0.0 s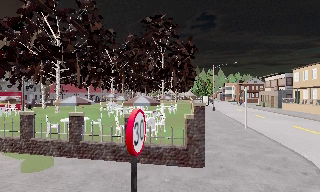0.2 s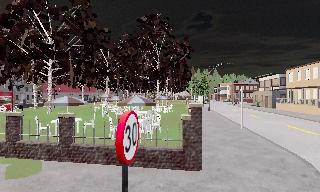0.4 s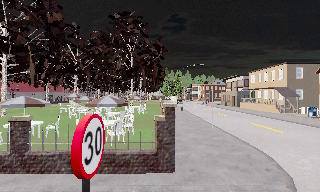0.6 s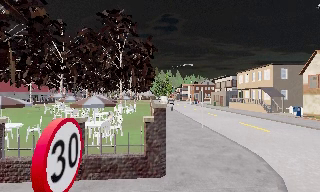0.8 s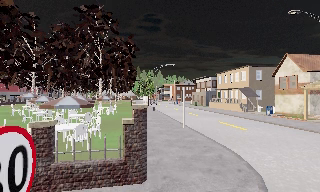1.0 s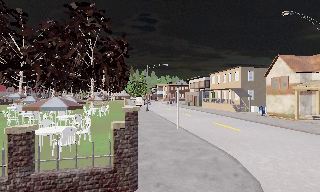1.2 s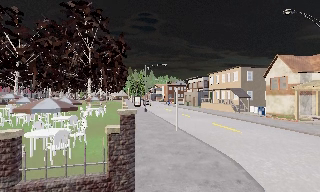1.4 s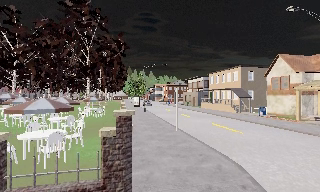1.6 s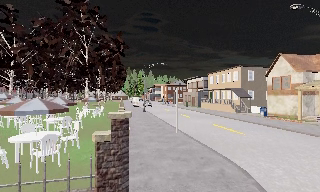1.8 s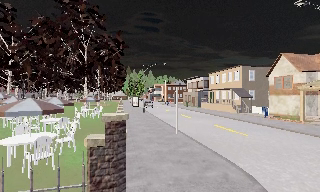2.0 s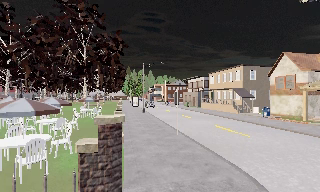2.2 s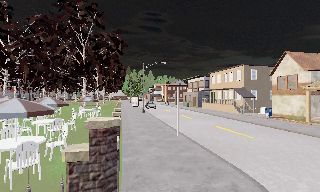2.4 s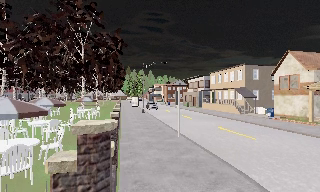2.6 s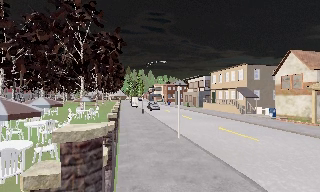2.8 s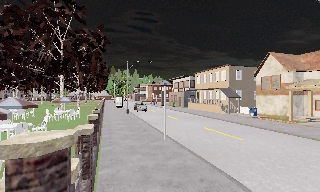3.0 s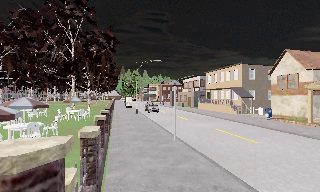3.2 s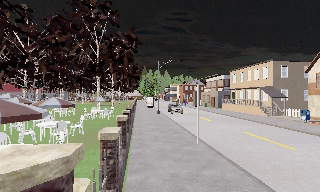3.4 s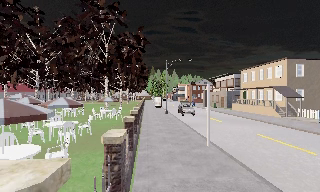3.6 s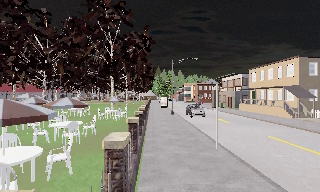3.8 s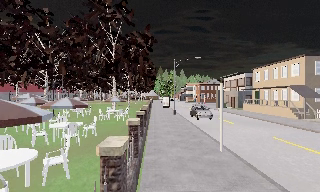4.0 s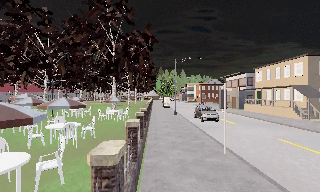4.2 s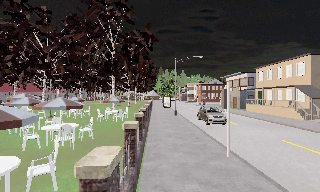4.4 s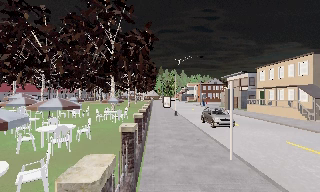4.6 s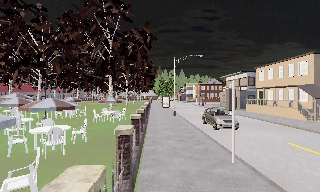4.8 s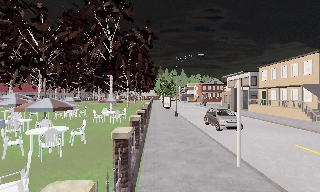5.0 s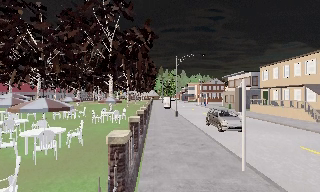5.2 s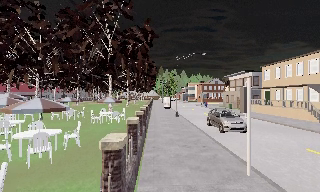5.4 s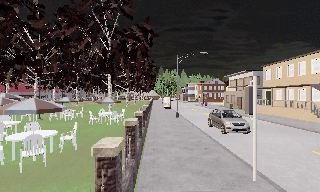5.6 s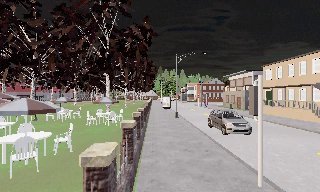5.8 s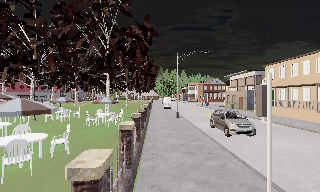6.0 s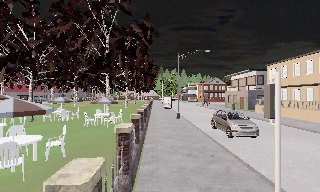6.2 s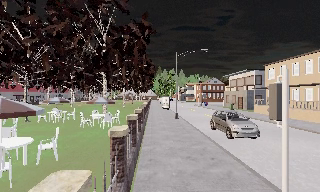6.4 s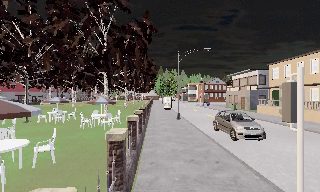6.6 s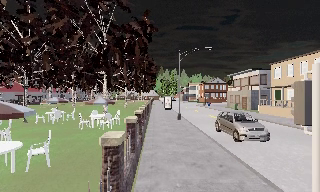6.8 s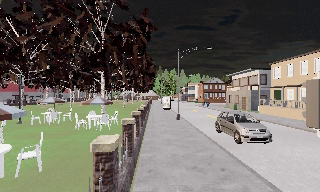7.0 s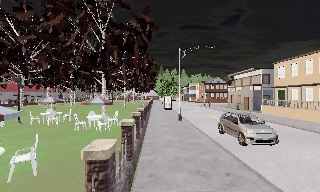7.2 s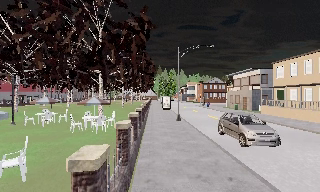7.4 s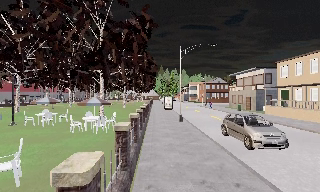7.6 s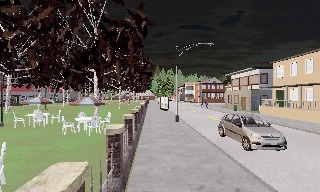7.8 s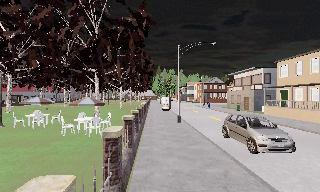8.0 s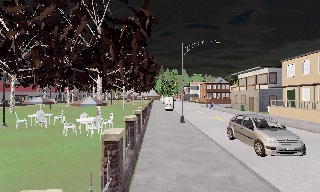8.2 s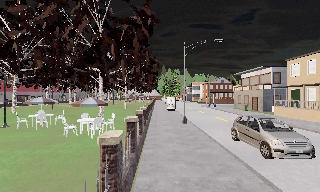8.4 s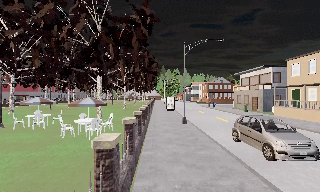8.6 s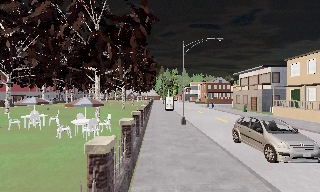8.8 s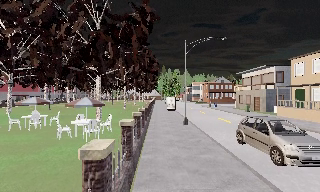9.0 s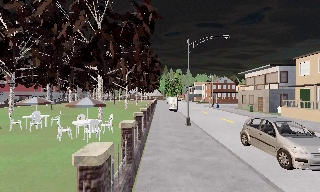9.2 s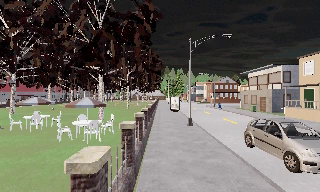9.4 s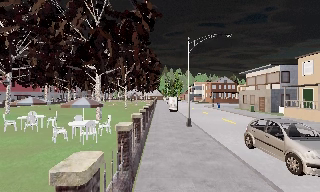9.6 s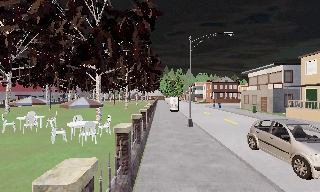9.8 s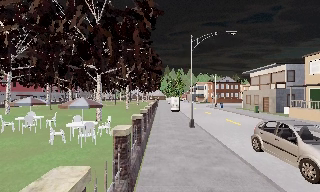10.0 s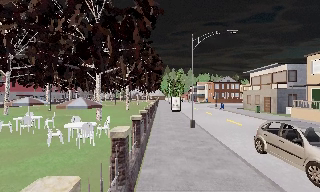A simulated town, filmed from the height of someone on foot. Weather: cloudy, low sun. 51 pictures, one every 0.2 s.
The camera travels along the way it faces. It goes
forward.
0.0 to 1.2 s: The camera swings to its right by about 25 degrees, and the scene slides to the left. It travels forward, about 1.5 m, so what stands in front looms larger.
1.2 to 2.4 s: The camera travels forward, about 2 m, so what stands in front looms larger.
2.4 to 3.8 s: The scene slides to the right, as the camera pans about 10 degrees to its left. It travels forward, about 2 m, so what stands in front looms larger.
3.8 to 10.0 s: The camera travels forward, about 9 m, so what stands in front looms larger.
The film runs forward here.
